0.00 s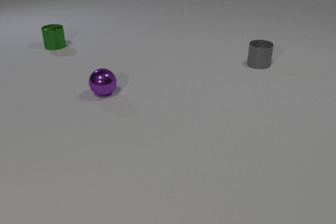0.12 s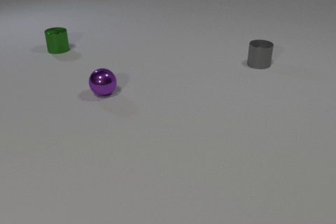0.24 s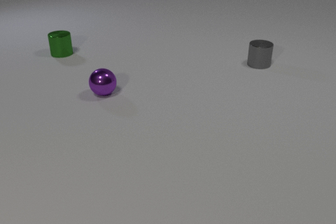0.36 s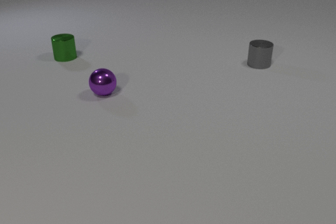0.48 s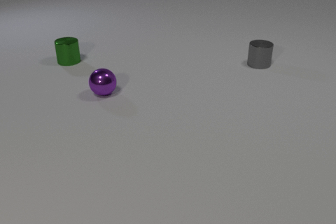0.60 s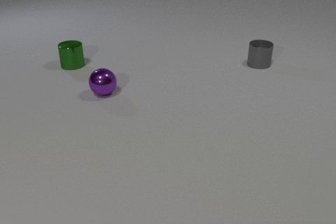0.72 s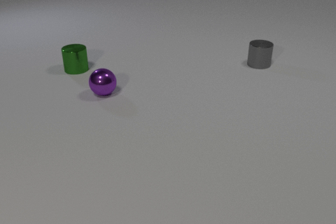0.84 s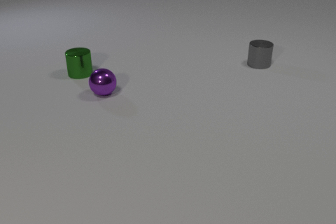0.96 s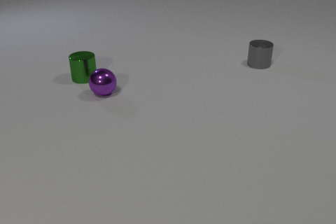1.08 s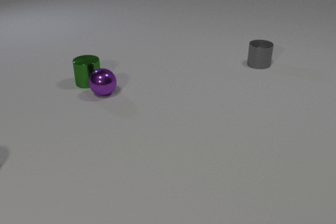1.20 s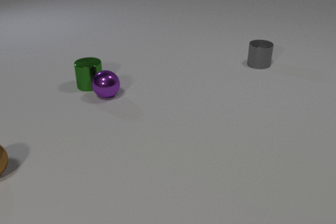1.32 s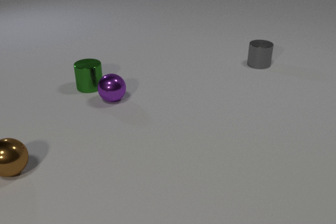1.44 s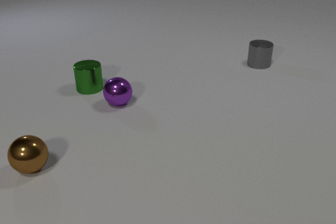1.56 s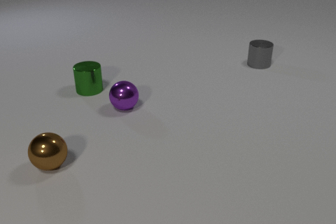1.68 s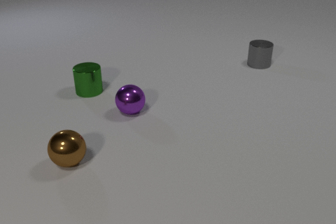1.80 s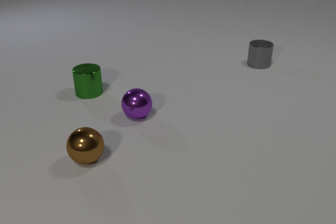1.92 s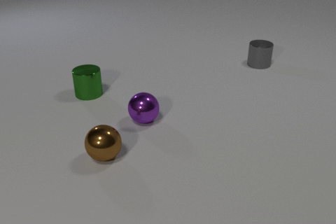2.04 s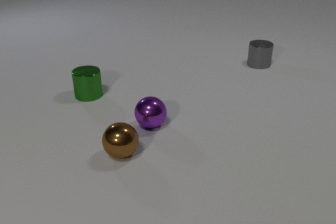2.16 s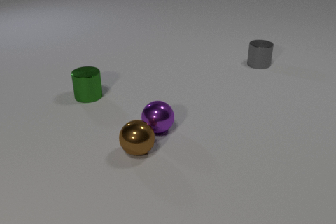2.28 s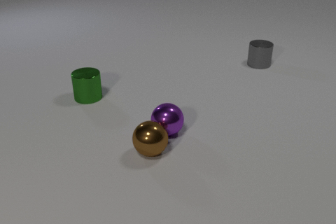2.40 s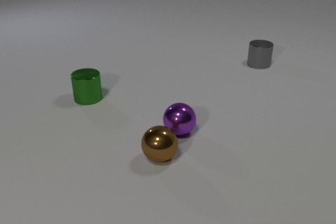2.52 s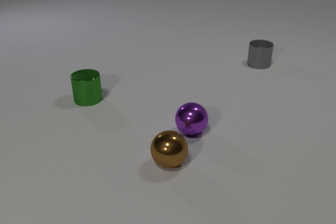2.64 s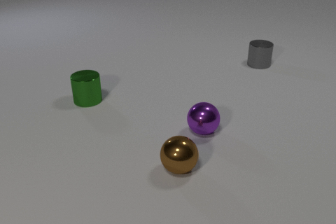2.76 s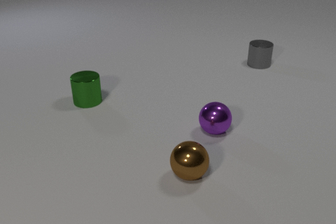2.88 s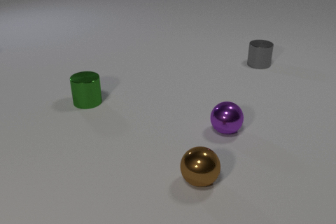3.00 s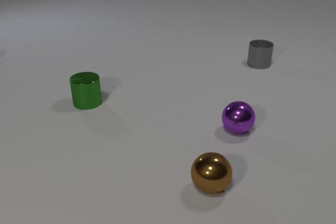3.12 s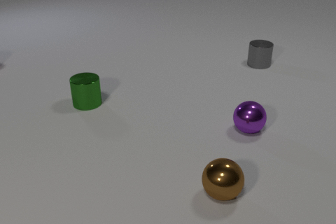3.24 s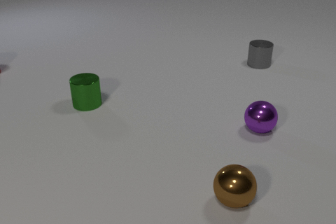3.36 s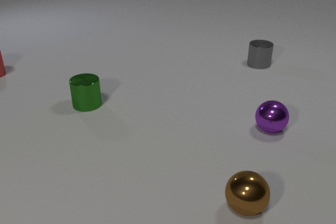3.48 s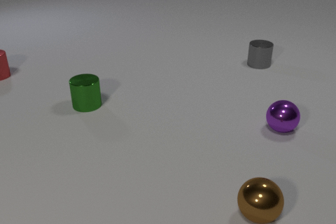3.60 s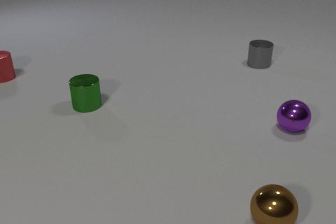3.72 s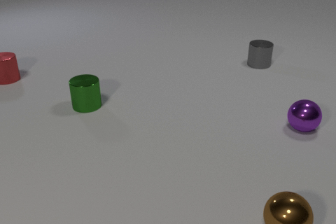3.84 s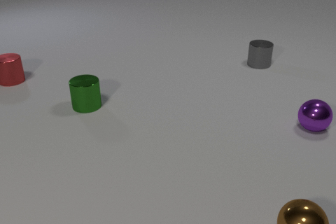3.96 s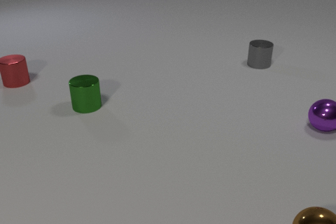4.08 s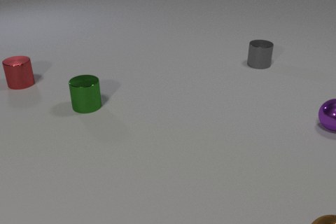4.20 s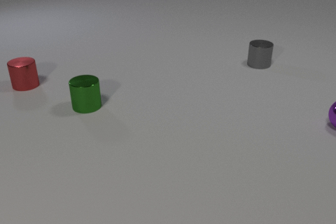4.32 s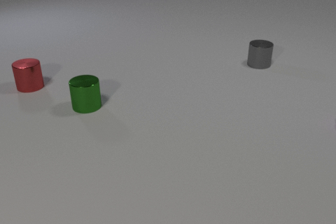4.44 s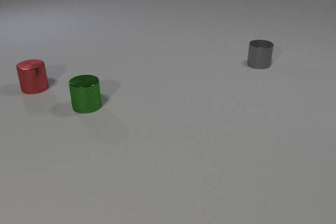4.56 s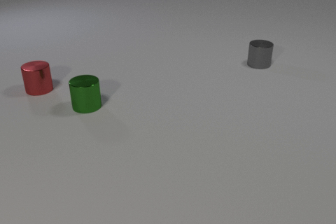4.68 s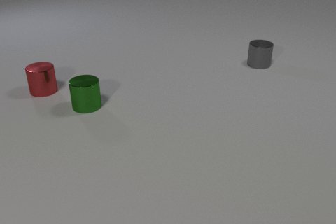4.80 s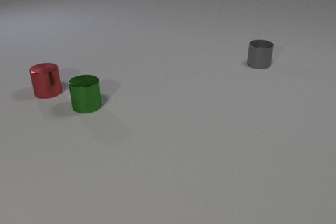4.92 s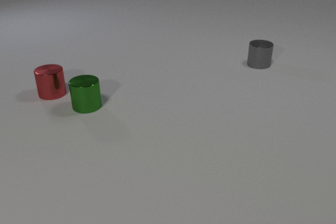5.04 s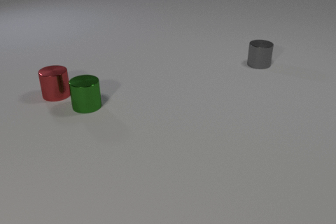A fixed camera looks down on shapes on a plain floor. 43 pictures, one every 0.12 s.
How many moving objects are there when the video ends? 1.
What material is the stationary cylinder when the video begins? metal.
How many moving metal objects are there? 4.
0.00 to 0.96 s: The green metal cylinder slides toward the camera.
0.96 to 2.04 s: The green metal cylinder slides toward the camera. The purple metal sphere rolls toward the camera and to the right. The brown metal sphere comes in at the left edge, rolls to the right. The green metal cylinder and the purple metal sphere collide.
2.04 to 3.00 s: The green metal cylinder slides toward the camera. The purple metal sphere rolls to the right. The brown metal sphere rolls to the right and toward the camera. The purple metal sphere and the brown metal sphere collide.
3.00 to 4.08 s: The green metal cylinder slides toward the camera. The purple metal sphere rolls to the right. The brown metal sphere rolls to the right and toward the camera. The red metal cylinder comes in at the left edge, slides toward the camera and to the right.
4.08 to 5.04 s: The purple metal sphere rolls to the right and away from the camera, leaves at the right edge. The brown metal sphere rolls to the right, leaves at the bottom edge. The red metal cylinder slides toward the camera and to the right.
